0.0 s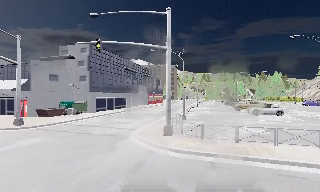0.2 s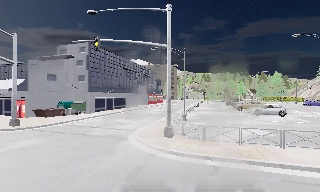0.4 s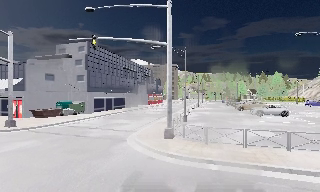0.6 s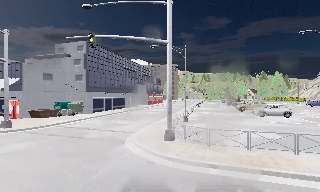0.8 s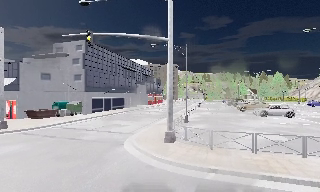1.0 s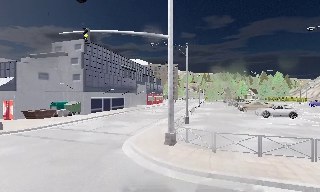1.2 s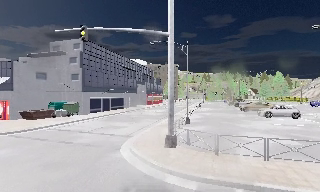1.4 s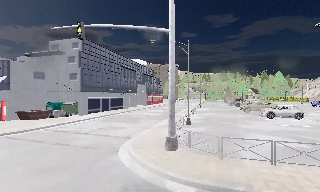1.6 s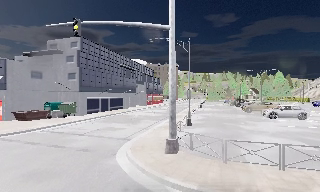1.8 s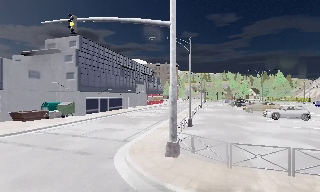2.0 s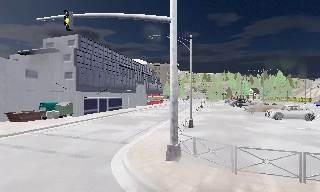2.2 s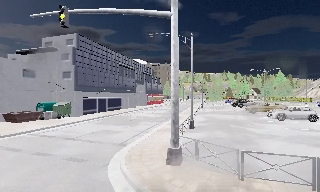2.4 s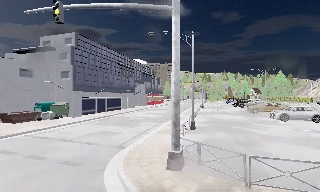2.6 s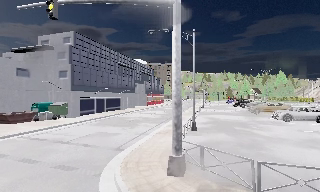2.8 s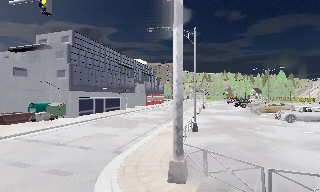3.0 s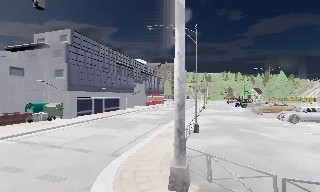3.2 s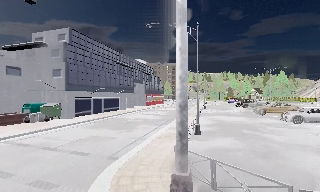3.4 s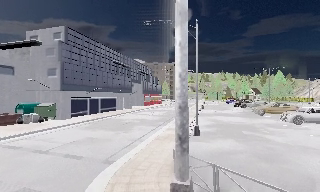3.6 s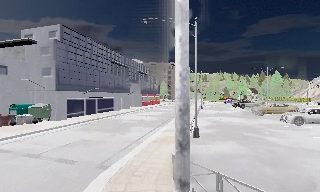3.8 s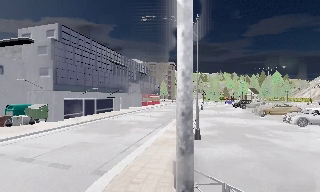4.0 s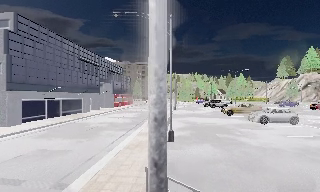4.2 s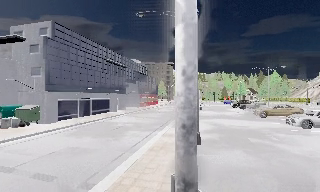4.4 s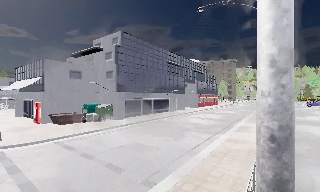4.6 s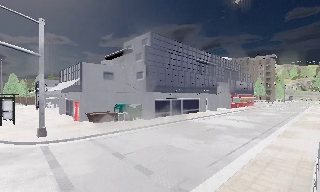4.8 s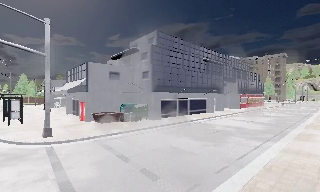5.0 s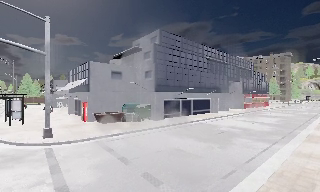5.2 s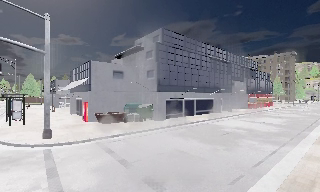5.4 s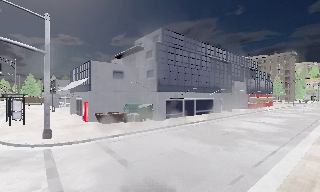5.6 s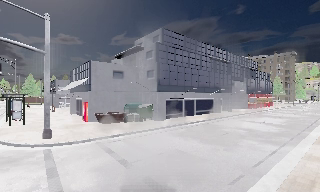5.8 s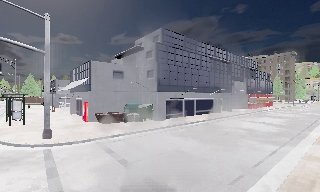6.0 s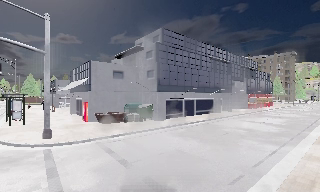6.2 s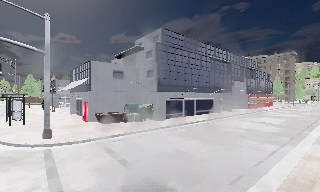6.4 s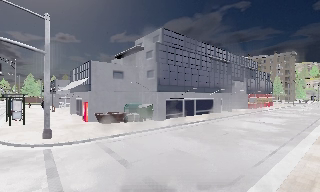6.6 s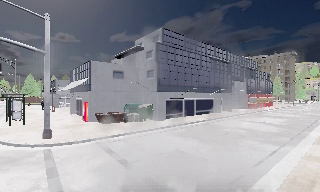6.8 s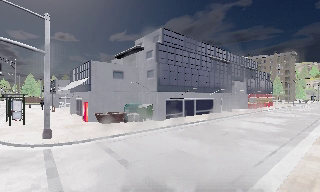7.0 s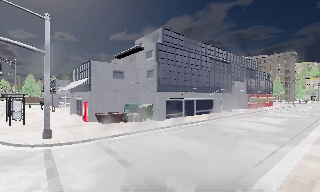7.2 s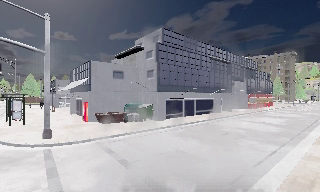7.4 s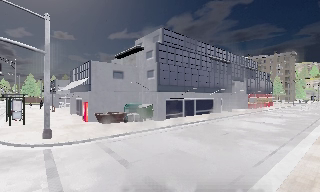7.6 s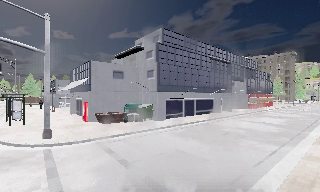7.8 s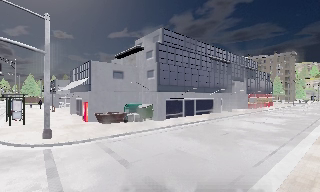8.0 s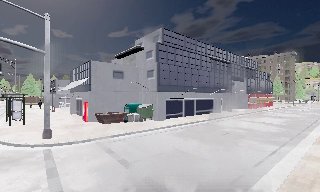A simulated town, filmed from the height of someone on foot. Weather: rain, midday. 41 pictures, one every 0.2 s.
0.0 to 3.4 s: The camera travels forward, about 6 m, so what stands in front looms larger.
3.4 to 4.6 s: The camera pans to its left, which is counterclockwise from overhead, by about 30 degrees. It travels forward, about 2 m, so what stands in front looms larger.
4.6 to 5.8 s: The camera travels forward, about 1 m, so what stands in front looms larger. It loses speed.
5.8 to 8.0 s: The camera keeps its place and its aim.
The film runs forward here.
